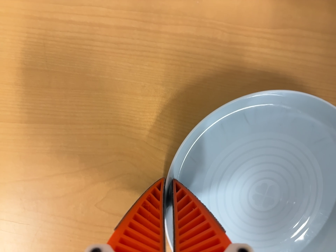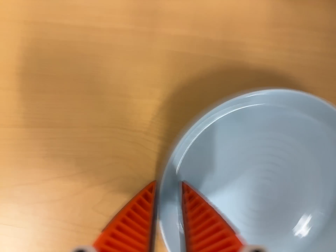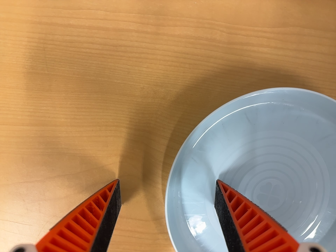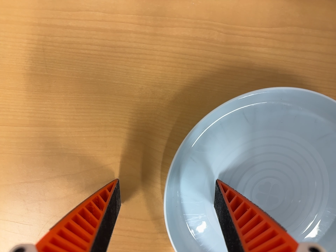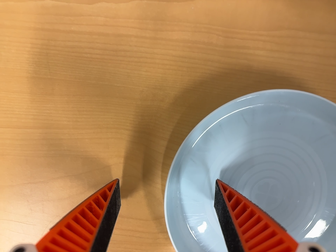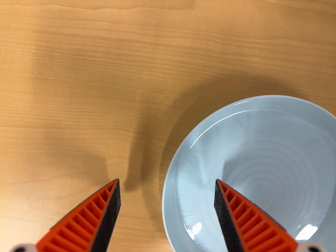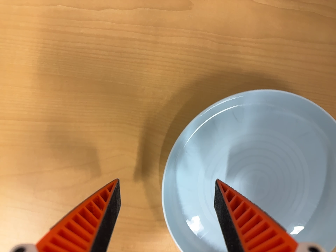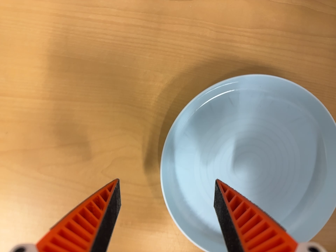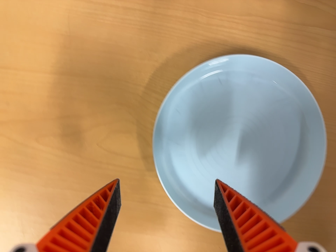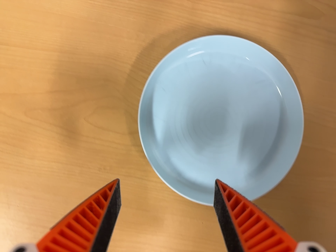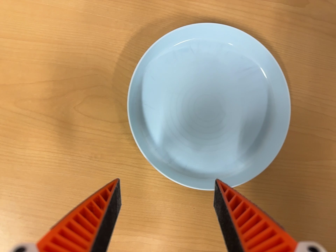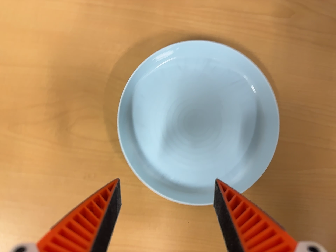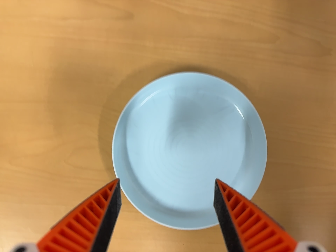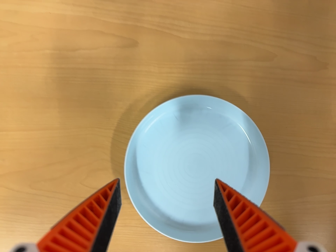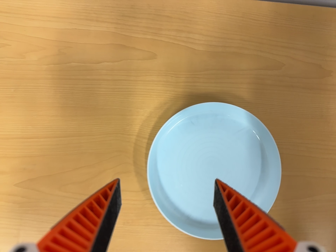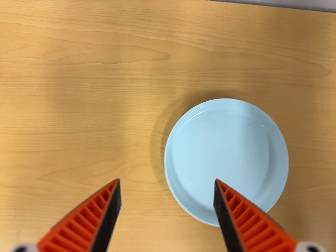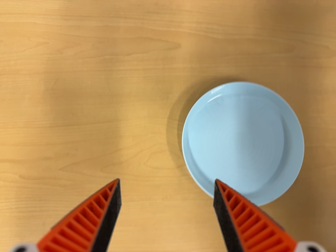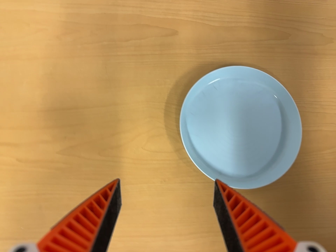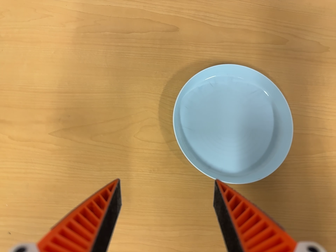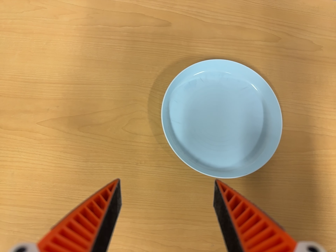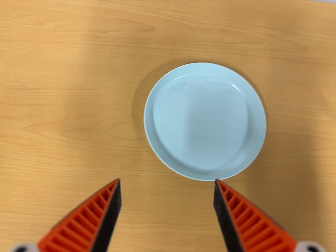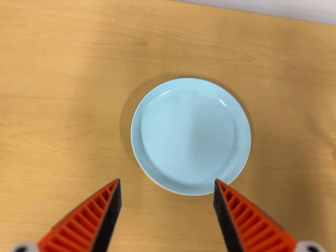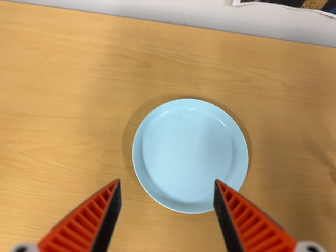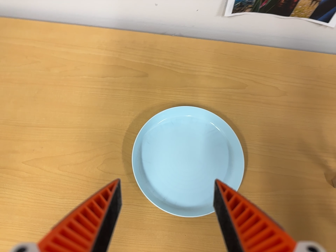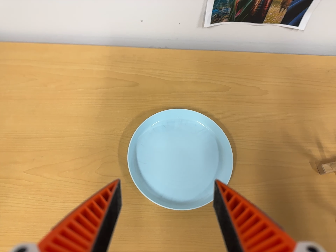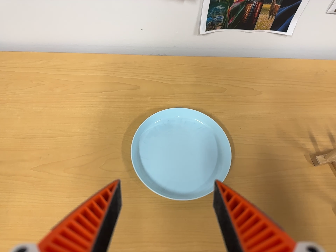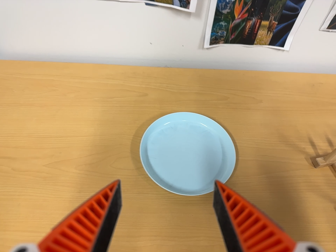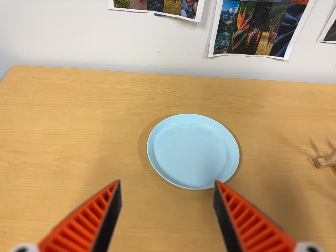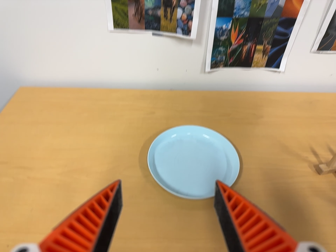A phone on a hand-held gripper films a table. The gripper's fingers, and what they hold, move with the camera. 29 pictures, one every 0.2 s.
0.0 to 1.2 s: The camera shifts only a little, or ends up much as it began.
1.2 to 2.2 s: The camera travels toward the bottom of its view and backward, about 10 cm.
2.2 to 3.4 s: The camera travels backward and to its left, about 12 cm, so what stands in front gets smaller. It rolls about its line of sight by about 10 degrees, and the scene rotates counterclockwise.
3.4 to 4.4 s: The camera travels to its right, about 10 cm, so close, fixed things drift to the left. Its aim tips toward the top of its view by about 10 degrees, and the scene shifts downward.
4.4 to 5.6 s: The camera travels toward the bottom of its view and backward, about 22 cm. Its aim tips toward the top of its view by about 25 degrees.
The film runs backward here.
